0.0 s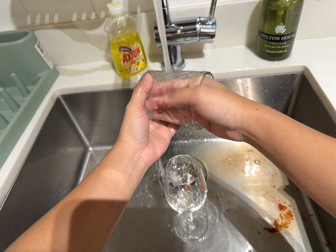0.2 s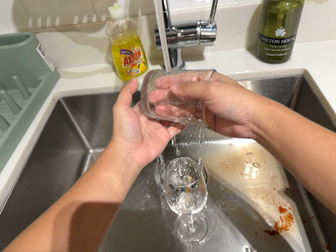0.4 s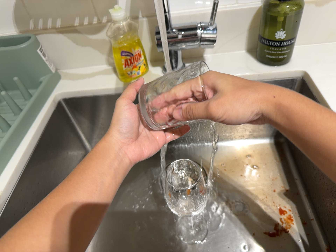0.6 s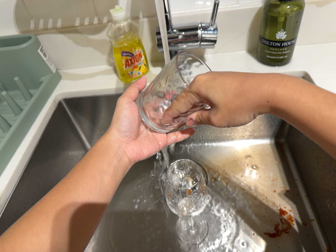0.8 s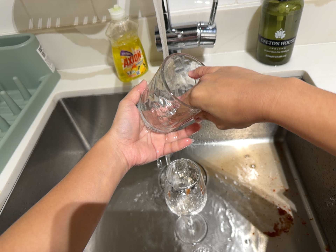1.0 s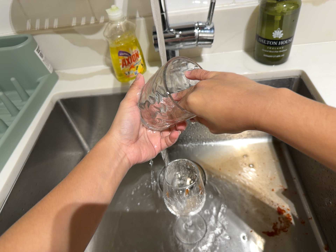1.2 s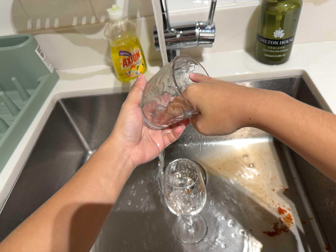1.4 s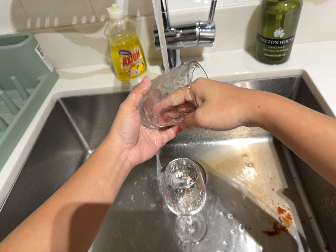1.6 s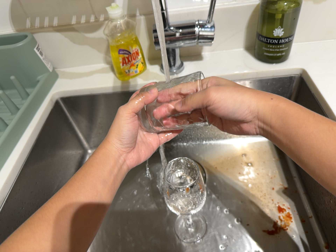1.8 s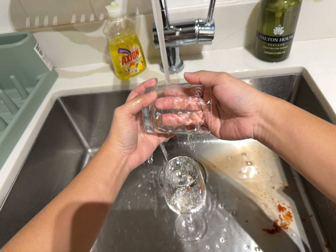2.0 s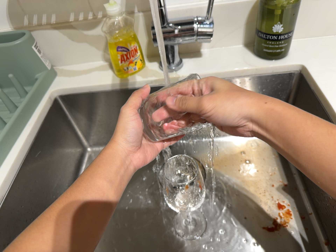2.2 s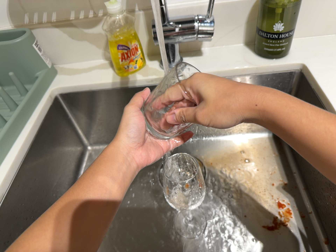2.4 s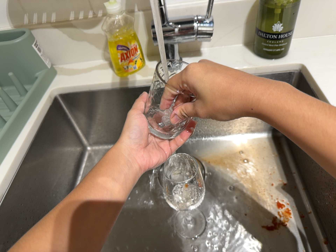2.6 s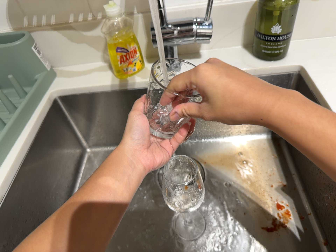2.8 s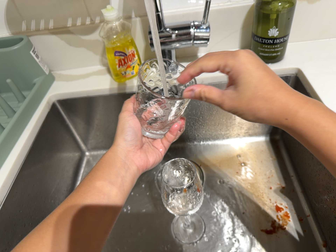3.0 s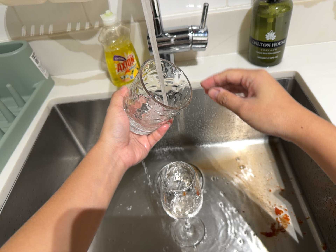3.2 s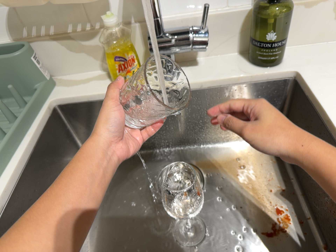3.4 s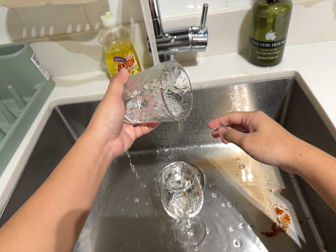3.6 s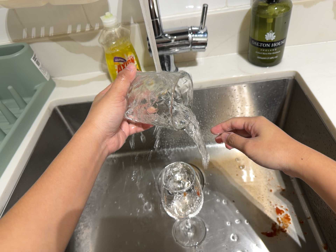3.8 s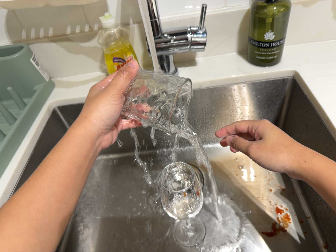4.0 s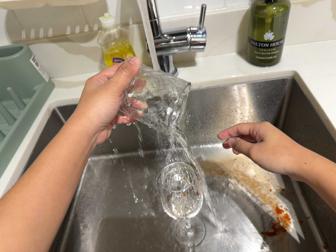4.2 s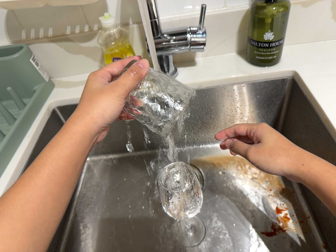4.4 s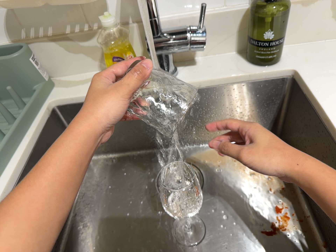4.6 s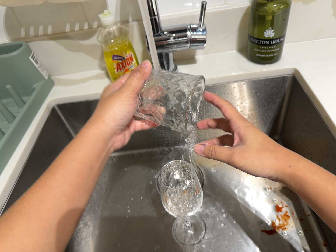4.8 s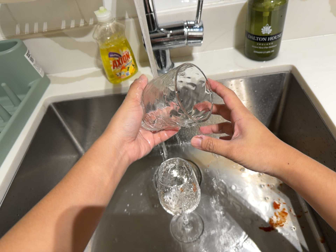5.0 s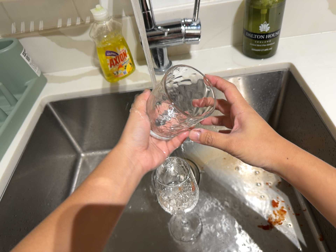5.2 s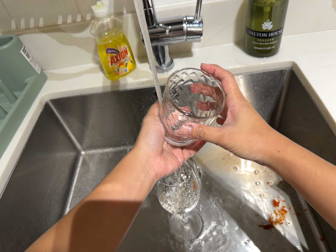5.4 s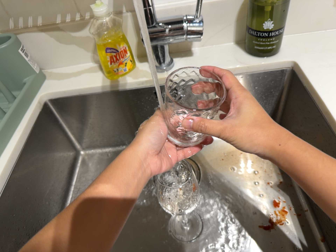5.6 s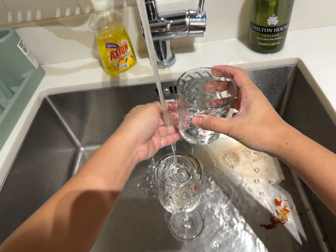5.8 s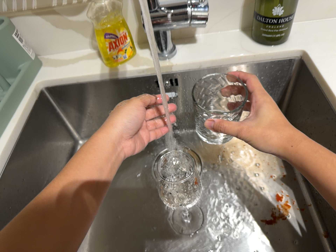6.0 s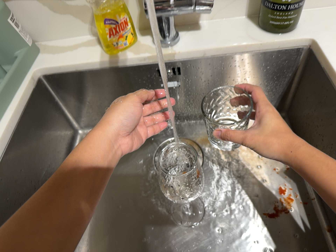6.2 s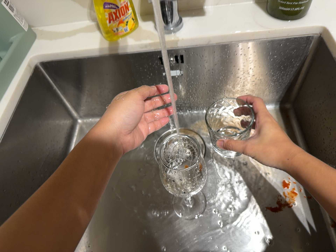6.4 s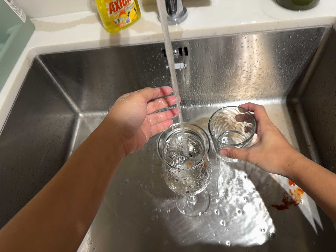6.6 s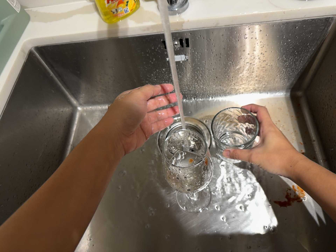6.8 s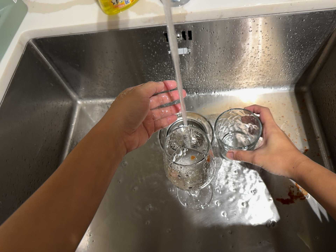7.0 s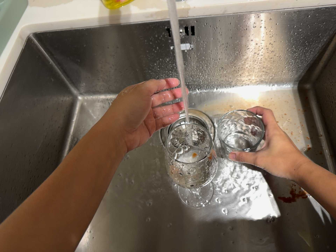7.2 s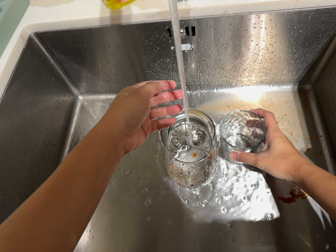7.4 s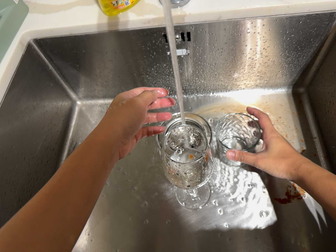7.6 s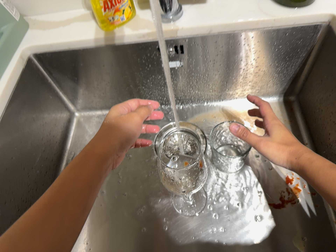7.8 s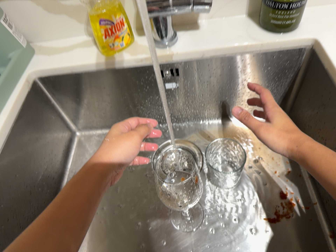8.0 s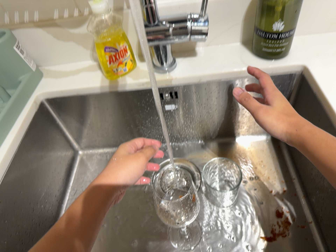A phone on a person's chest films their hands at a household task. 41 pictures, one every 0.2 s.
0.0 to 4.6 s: The camera shifts only a little, or ends up much as it began.
4.6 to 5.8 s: The camera shifts only a little, or ends up much as it began.
5.8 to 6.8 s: The camera travels forward, about 8 cm, so what stands in front looms larger. Its aim tips toward the bottom of its view by about 10 degrees, and the scene shifts upward.
6.8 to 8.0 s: The camera travels backward, about 7 cm, so what stands in front gets smaller. Its aim tips toward the top of its view by about 10 degrees, and the scene shifts downward.
The film runs forward here.
